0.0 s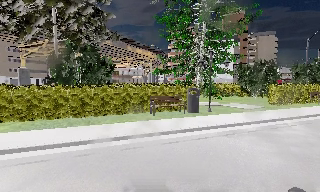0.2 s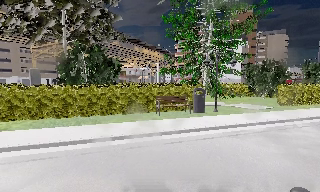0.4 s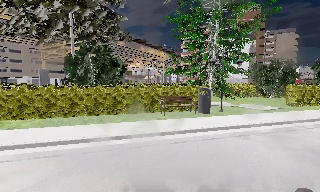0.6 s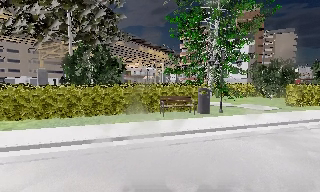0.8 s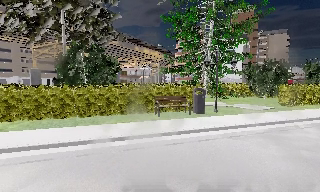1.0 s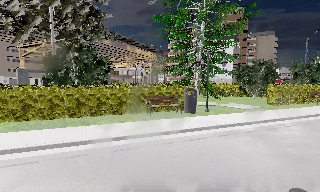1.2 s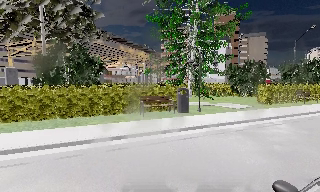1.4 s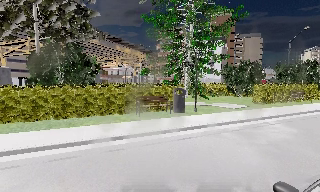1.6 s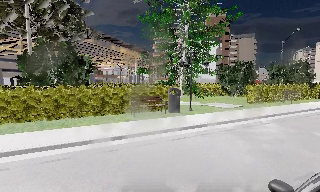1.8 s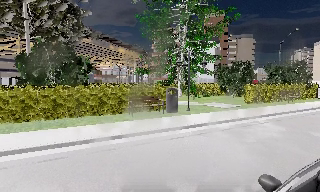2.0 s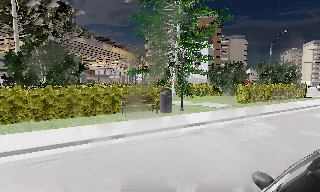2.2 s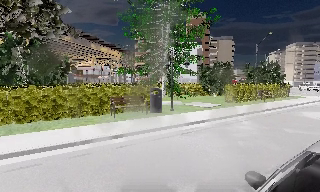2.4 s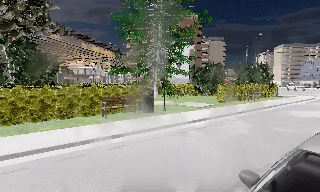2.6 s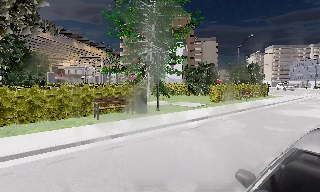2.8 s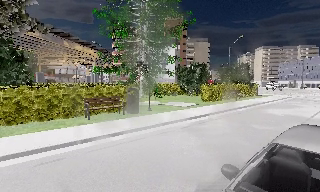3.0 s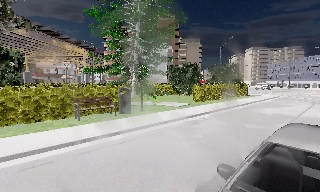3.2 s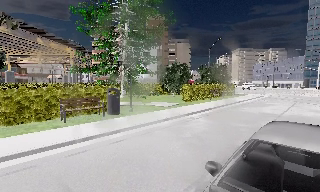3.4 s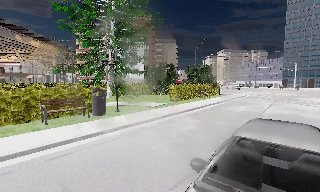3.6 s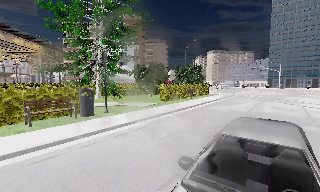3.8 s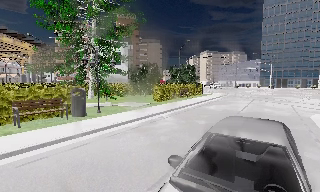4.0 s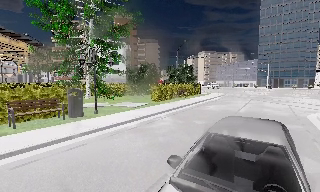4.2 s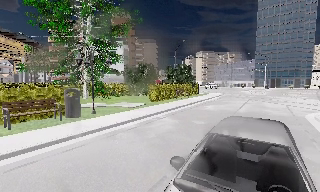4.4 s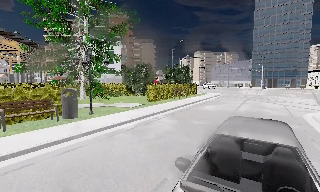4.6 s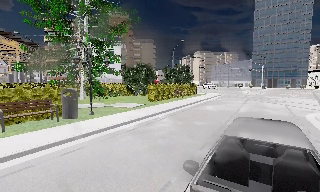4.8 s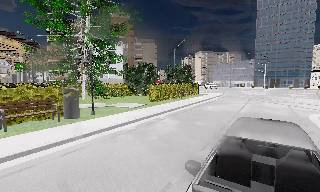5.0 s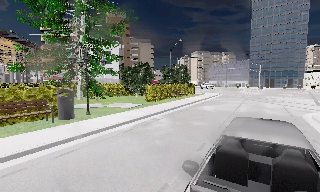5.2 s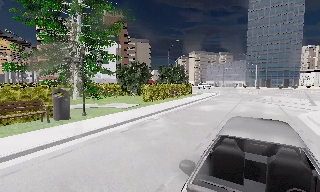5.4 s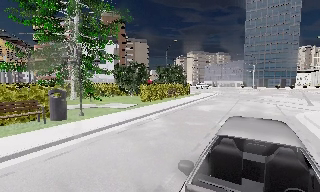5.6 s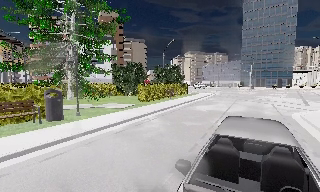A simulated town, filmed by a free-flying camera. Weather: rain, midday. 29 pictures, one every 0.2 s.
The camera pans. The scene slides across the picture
to the left.
The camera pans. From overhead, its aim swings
clockwise.
0.0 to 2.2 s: The camera pans to its right, which is clockwise from overhead, by about 10 degrees.
2.2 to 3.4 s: The scene slides to the left, as the camera pans about 20 degrees to its right.
3.4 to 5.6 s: The camera swings to its right by about 10 degrees, and the scene slides to the left. It travels forward, about 0.5 m, so what stands in front looms larger.
The film runs backward here.
